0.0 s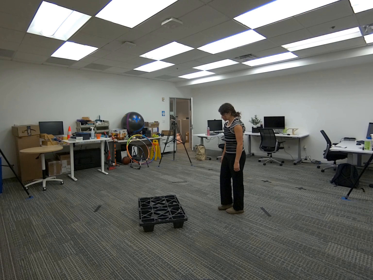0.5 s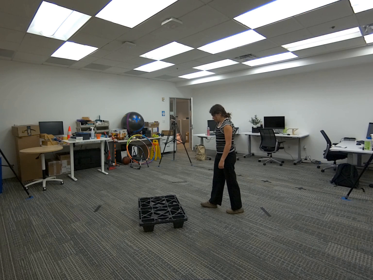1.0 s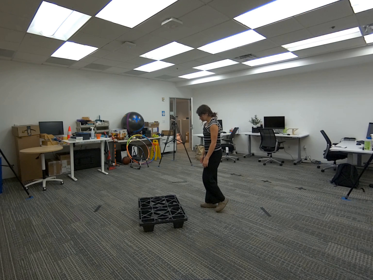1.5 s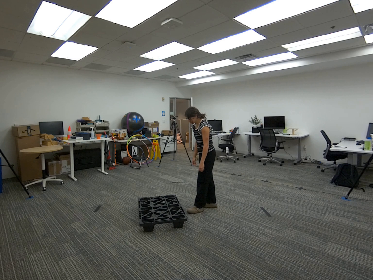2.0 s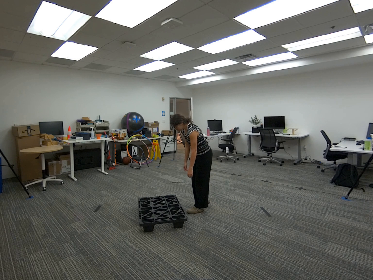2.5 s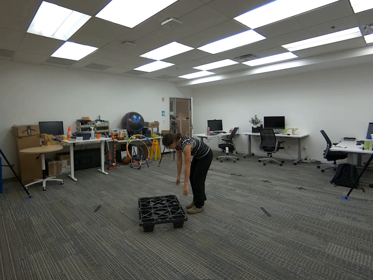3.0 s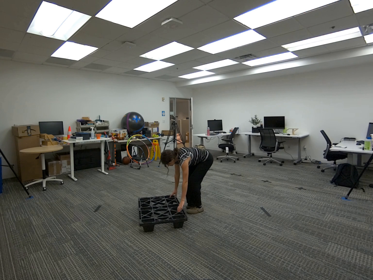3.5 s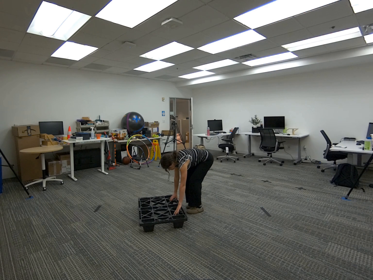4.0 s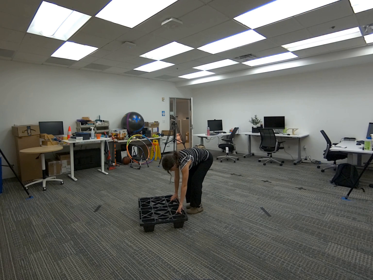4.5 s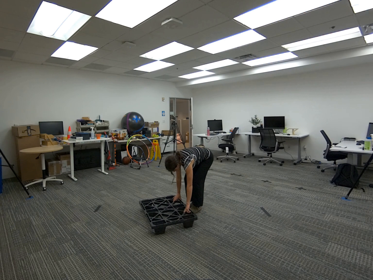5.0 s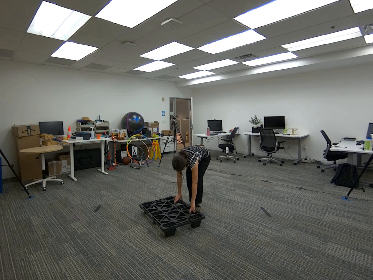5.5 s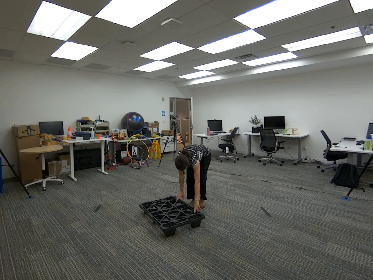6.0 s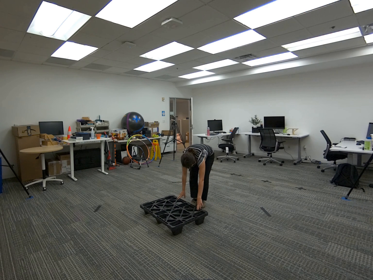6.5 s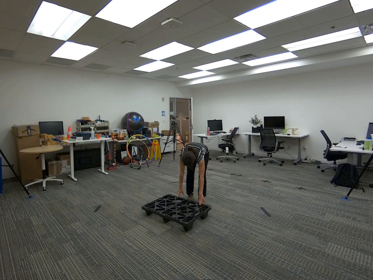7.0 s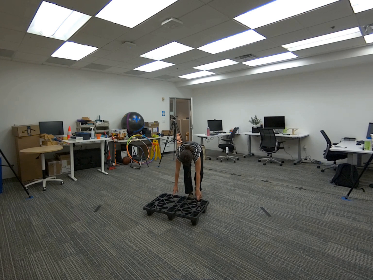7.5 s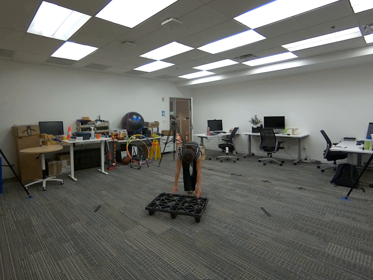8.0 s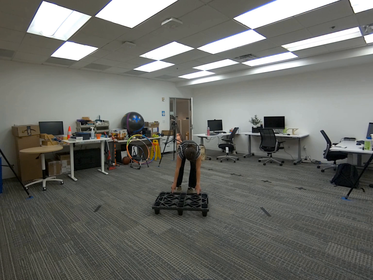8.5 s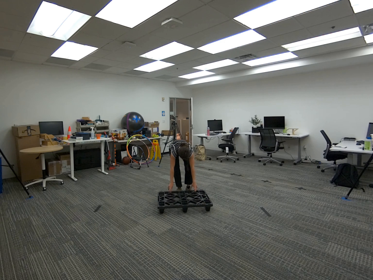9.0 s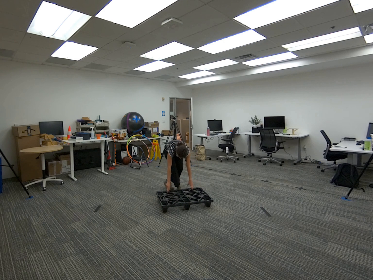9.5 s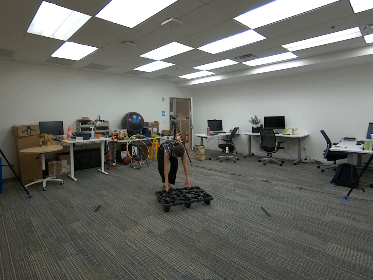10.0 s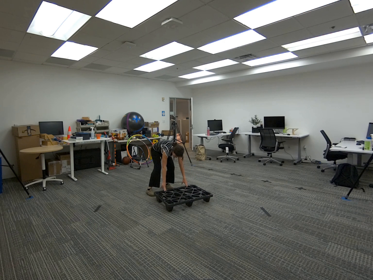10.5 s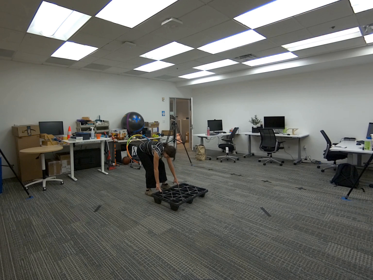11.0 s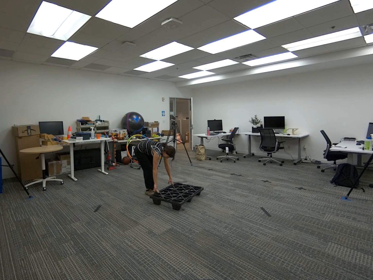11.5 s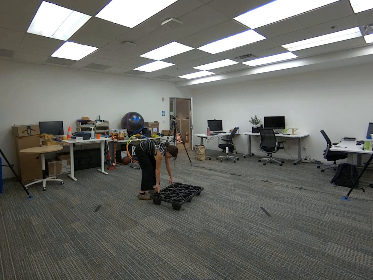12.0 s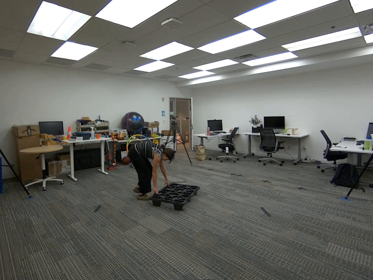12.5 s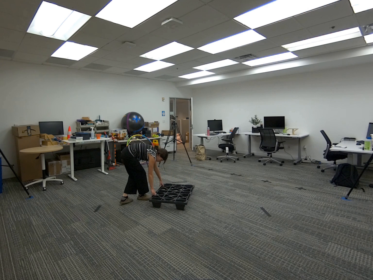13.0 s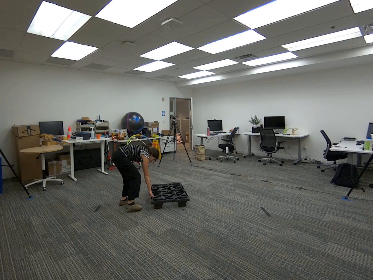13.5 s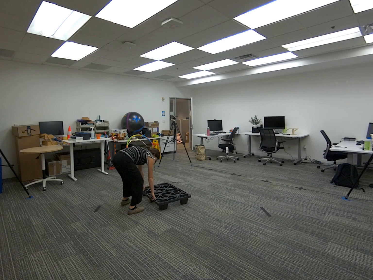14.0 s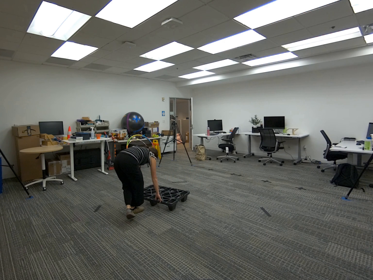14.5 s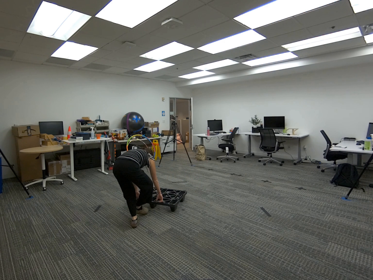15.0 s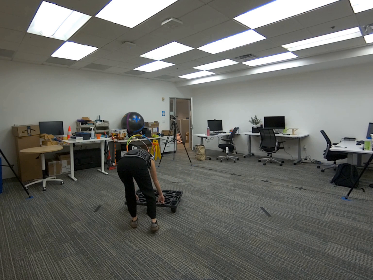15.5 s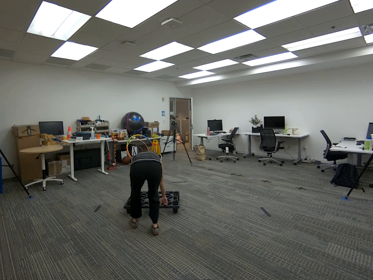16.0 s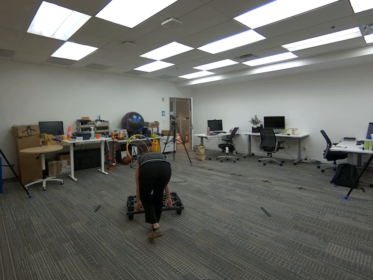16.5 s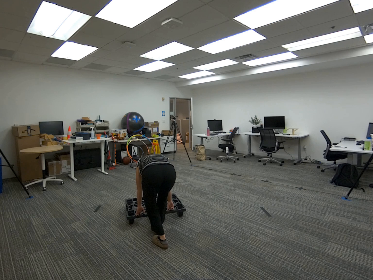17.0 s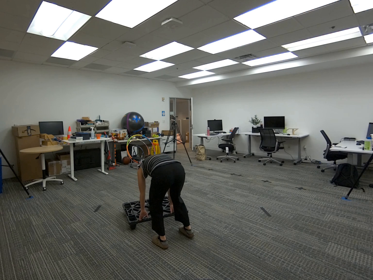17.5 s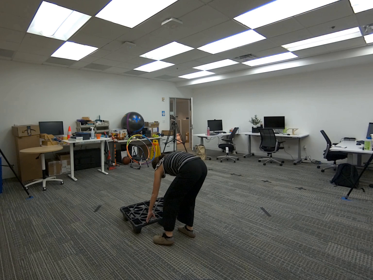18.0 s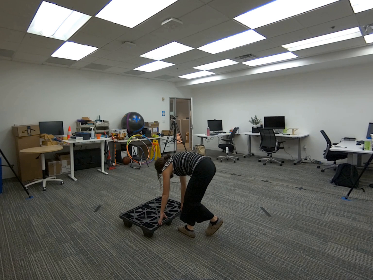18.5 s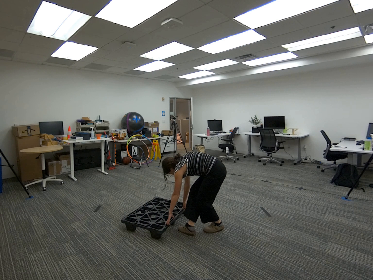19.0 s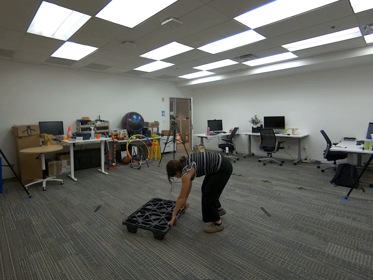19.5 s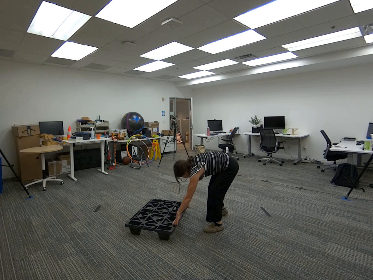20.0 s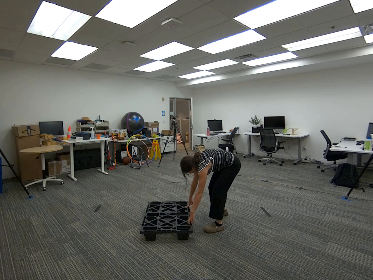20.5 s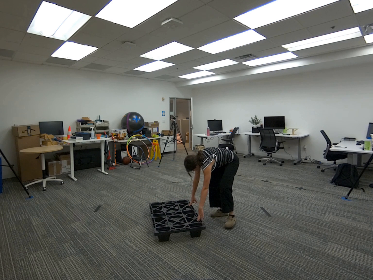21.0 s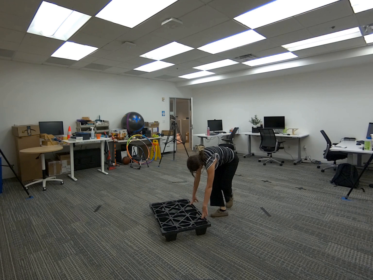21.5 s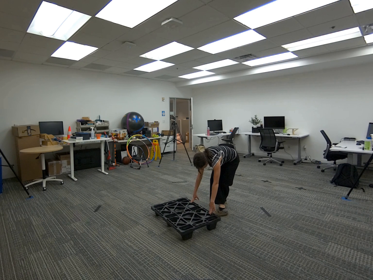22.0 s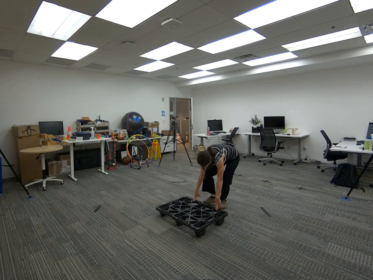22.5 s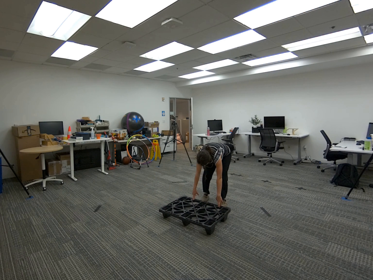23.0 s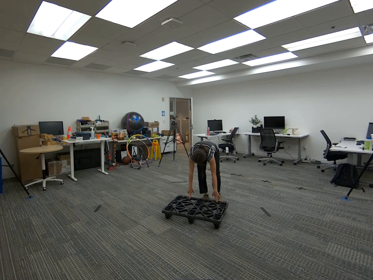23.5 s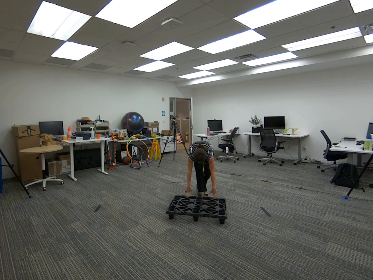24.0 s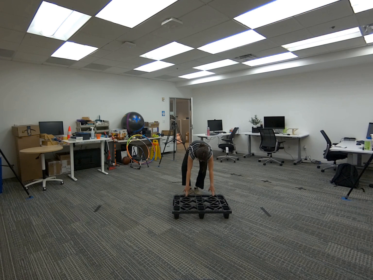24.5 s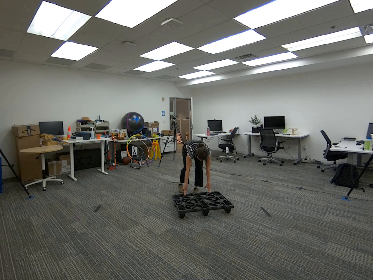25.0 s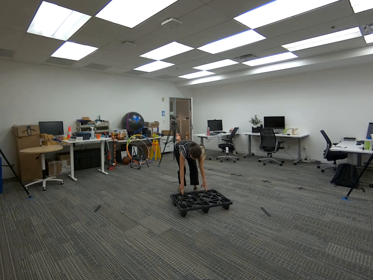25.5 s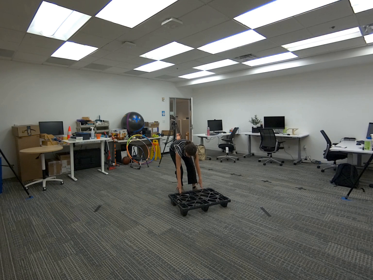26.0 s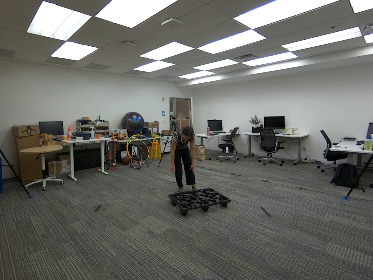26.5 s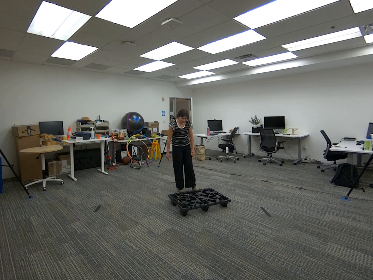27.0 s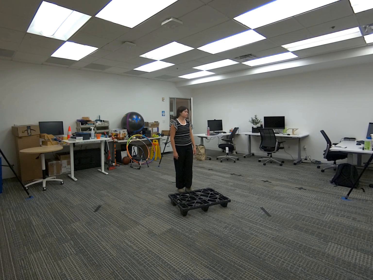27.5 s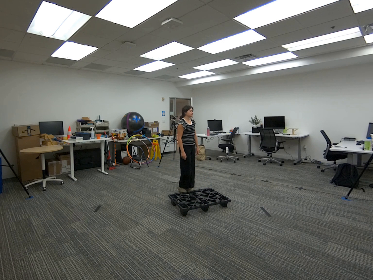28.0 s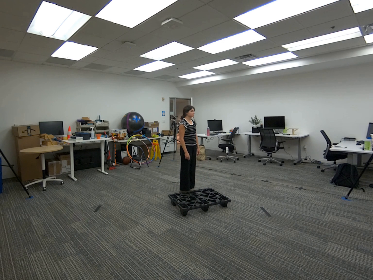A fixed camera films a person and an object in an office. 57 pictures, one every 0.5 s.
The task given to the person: Walk over to the platform on the ground and pull the platform towards you.
